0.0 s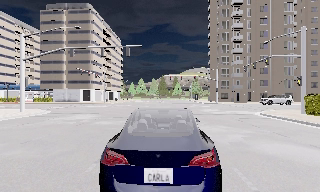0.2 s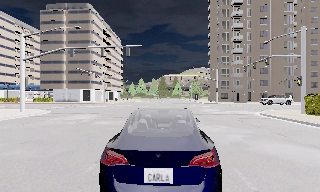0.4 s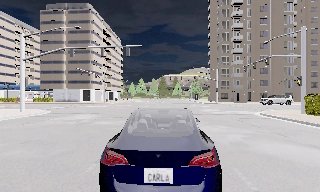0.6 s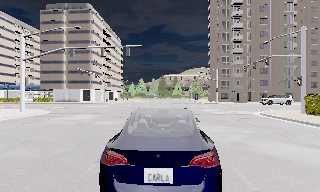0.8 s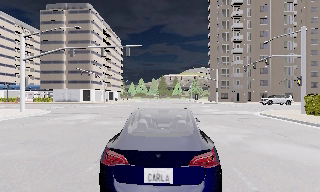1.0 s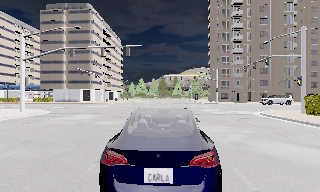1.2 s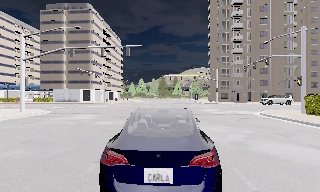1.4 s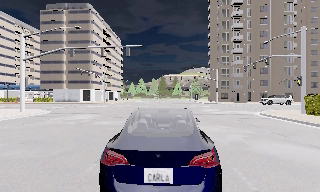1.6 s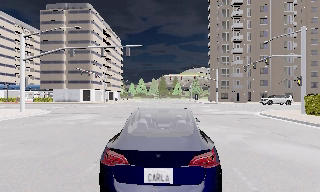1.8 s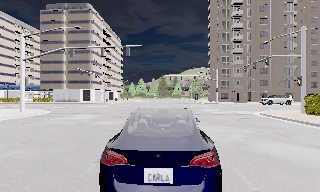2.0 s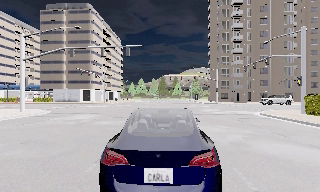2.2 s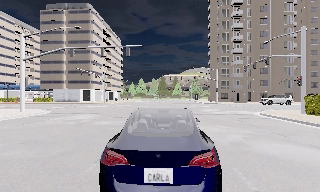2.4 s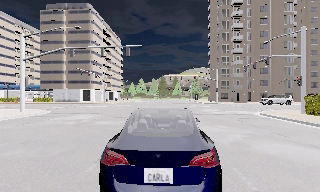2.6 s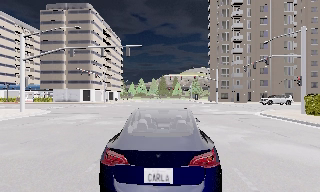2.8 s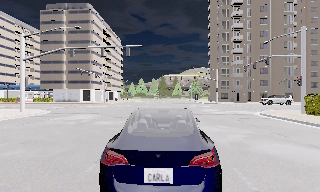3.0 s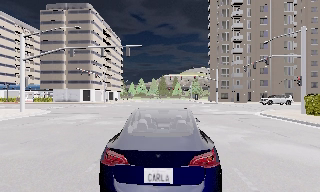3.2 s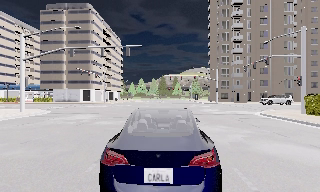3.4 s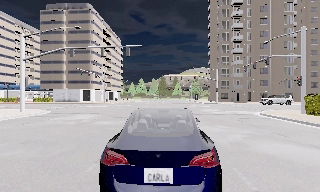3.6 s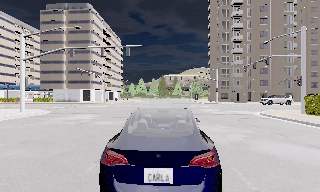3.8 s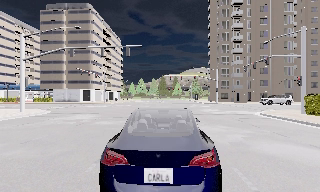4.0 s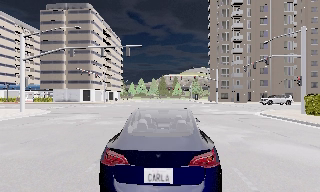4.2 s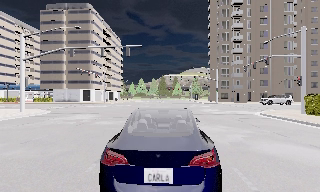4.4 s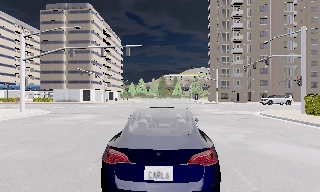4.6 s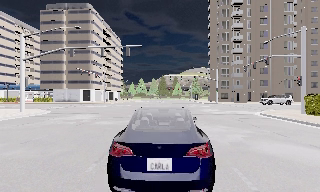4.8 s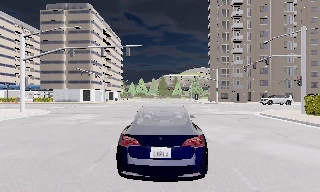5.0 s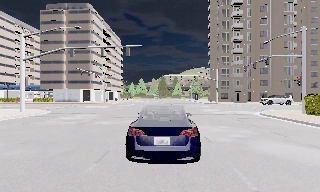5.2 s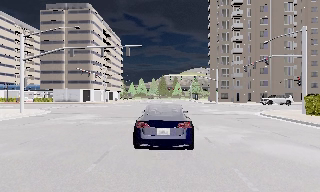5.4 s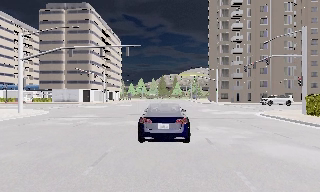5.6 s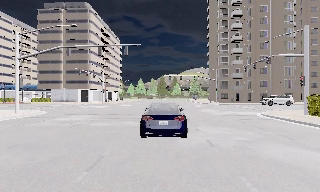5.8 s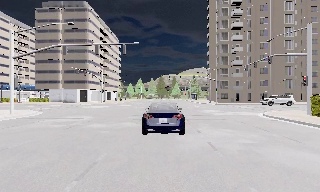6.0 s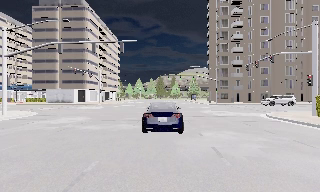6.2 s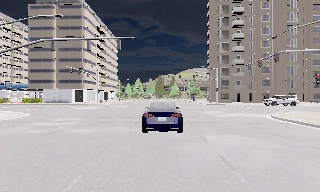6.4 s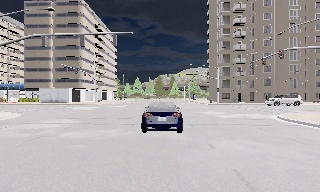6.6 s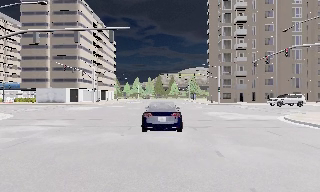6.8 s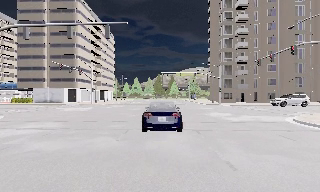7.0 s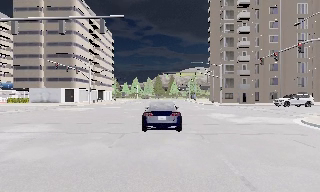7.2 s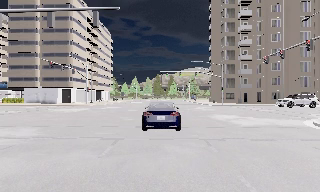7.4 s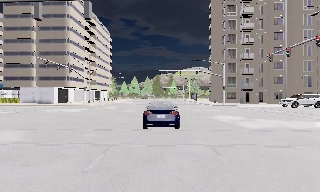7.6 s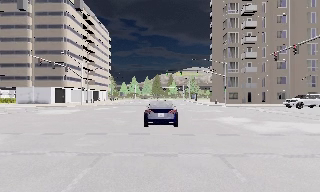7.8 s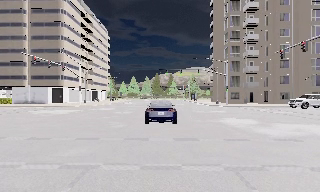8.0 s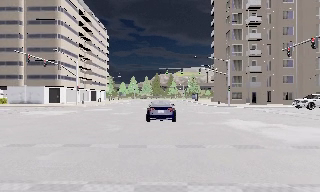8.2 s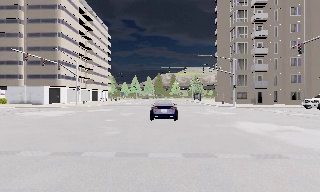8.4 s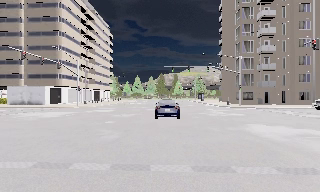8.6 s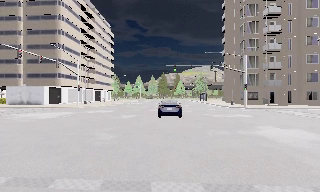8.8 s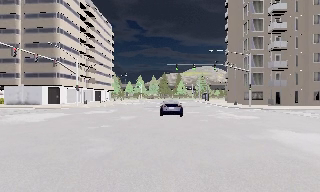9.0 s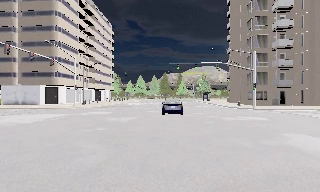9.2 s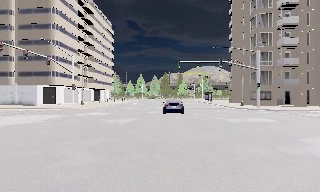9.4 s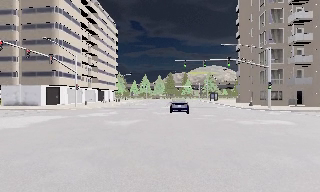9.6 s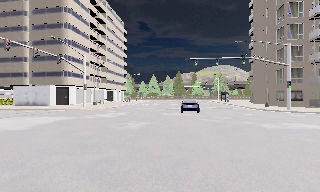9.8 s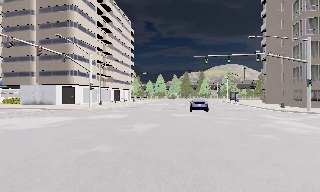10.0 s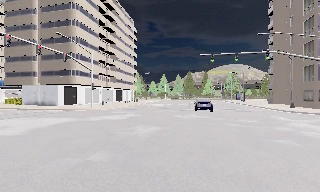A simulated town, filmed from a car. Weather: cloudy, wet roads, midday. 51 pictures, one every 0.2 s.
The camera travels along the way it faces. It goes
forward.
0.0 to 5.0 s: The camera keeps its place and its aim.
5.0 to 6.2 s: The camera travels forward, about 2 m, so what stands in front looms larger. It gains speed.
6.2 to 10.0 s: The camera travels forward, about 16 m, so what stands in front looms larger.
The film runs forward here.
